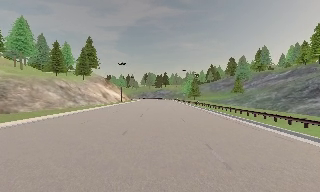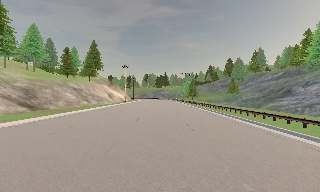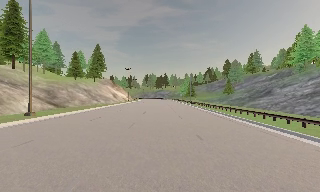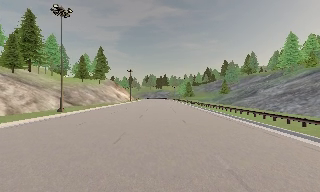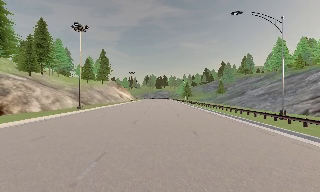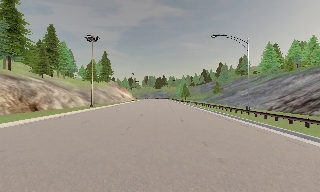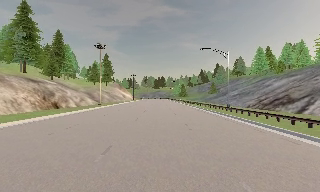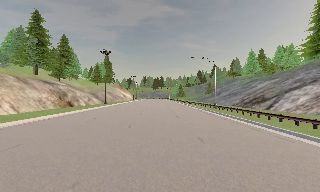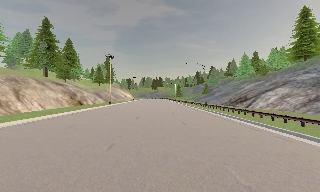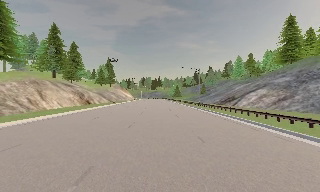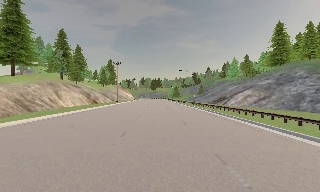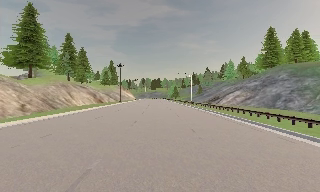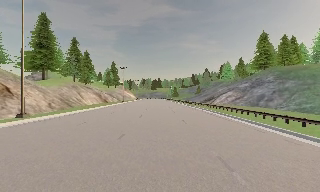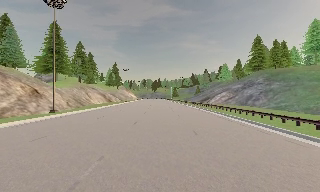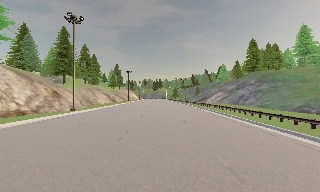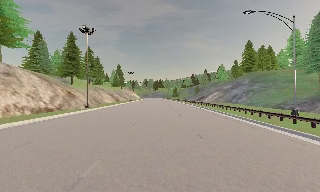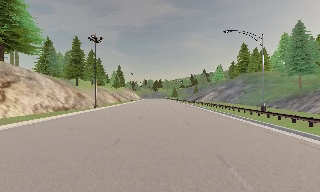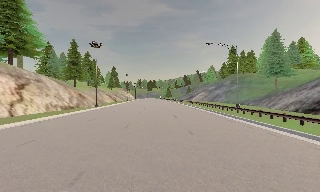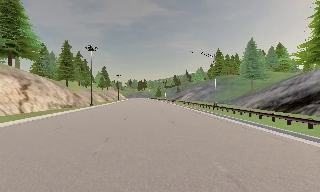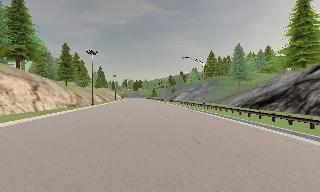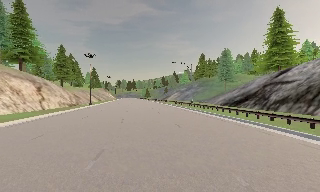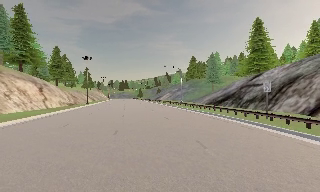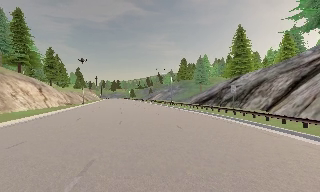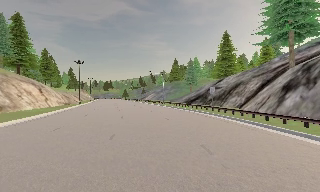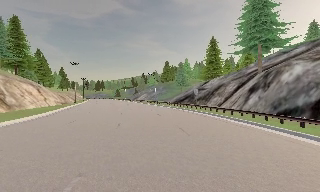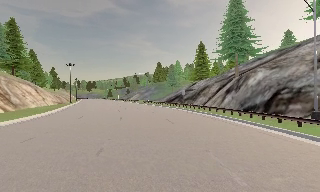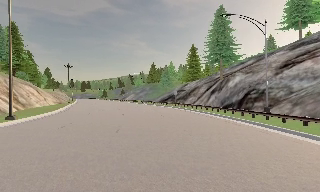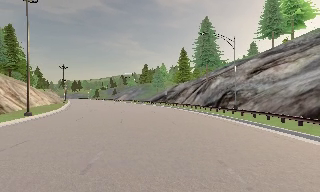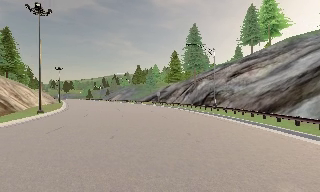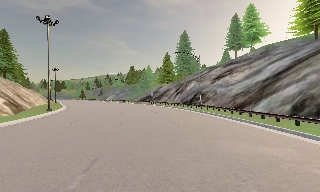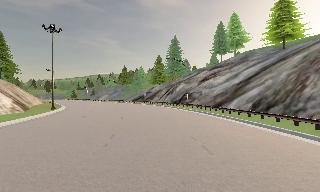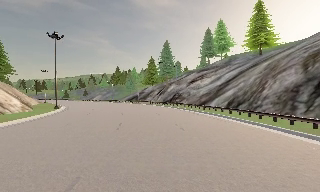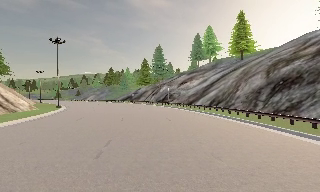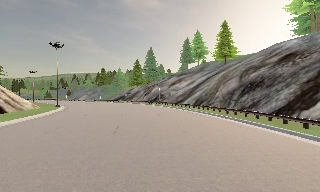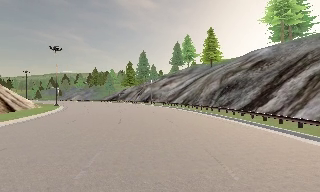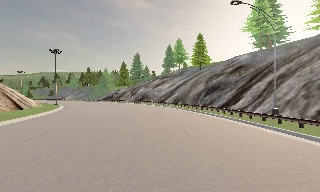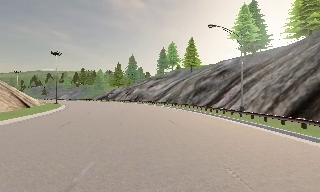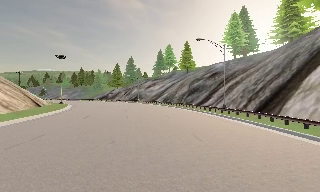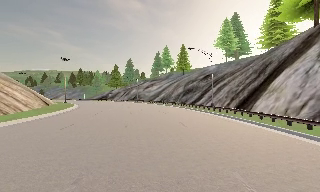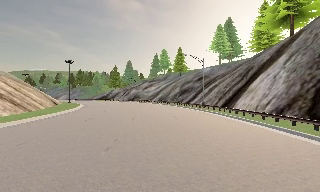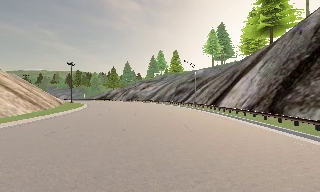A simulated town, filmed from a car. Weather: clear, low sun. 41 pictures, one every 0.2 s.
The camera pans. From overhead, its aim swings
clockwise.
The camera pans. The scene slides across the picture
to the left.
0.0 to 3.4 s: The camera travels backward, about 70 m, so what stands in front gets smaller.
3.4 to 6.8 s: The camera swings to its right by about 45 degrees, and the scene slides to the left. It travels backward, about 55 m.
6.8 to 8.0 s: The camera travels backward, about 19 m, so what stands in front gets smaller.
The film runs backward here.
